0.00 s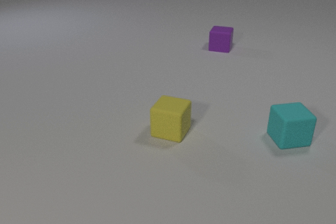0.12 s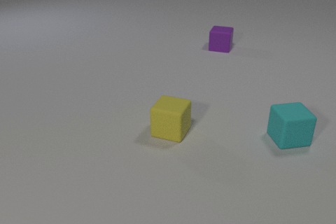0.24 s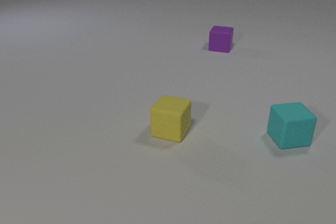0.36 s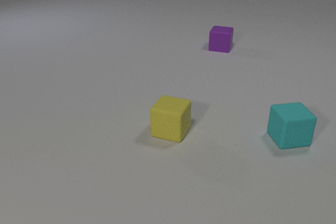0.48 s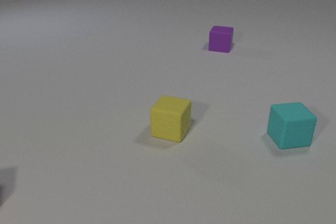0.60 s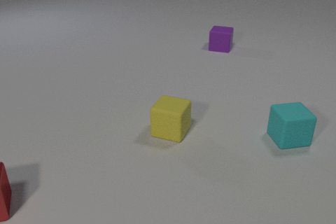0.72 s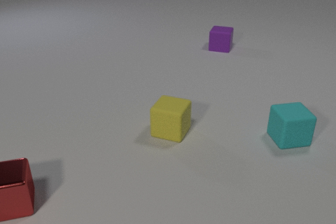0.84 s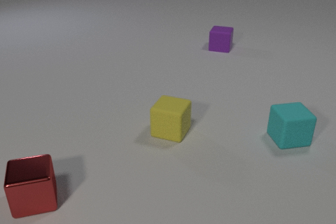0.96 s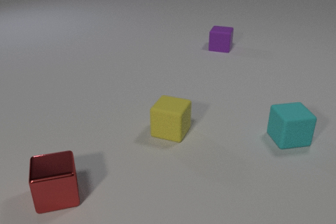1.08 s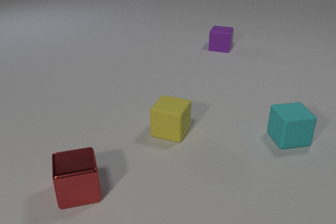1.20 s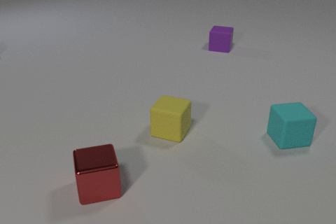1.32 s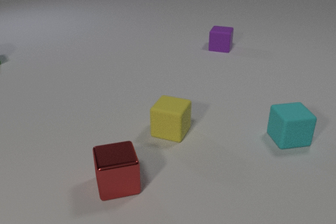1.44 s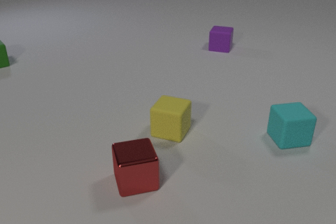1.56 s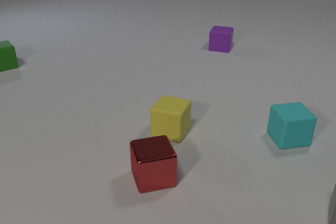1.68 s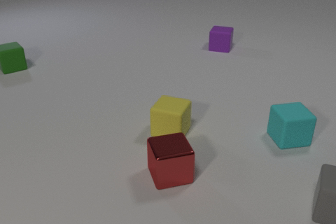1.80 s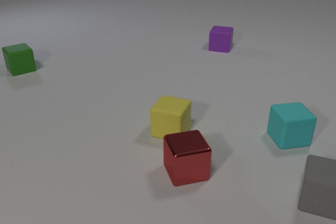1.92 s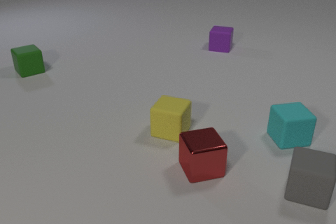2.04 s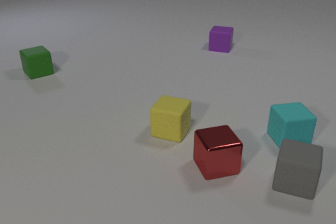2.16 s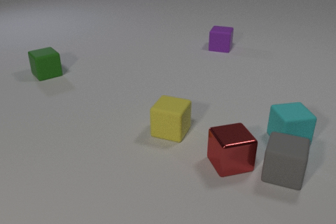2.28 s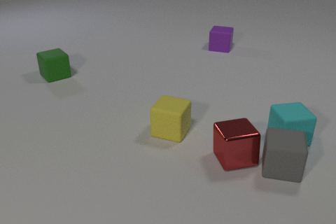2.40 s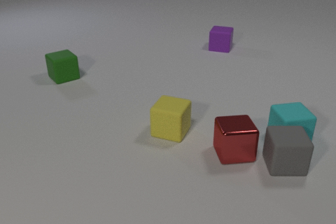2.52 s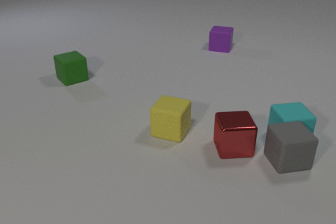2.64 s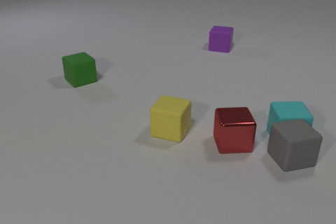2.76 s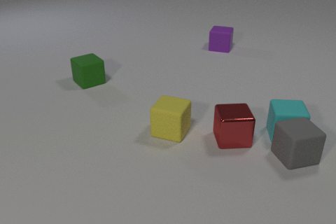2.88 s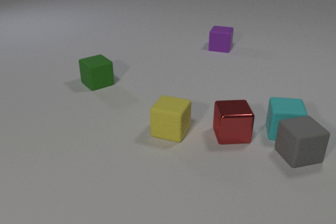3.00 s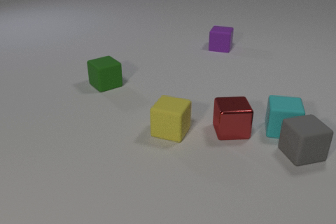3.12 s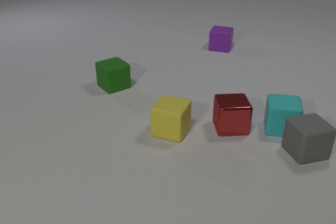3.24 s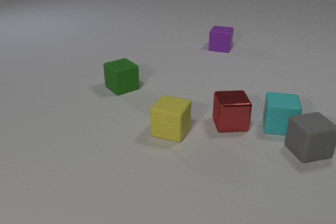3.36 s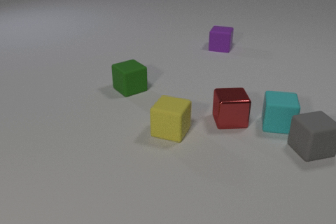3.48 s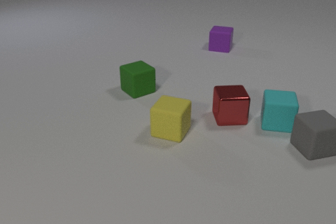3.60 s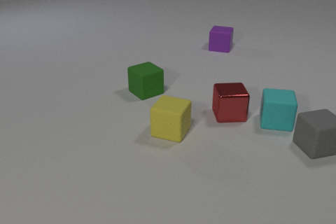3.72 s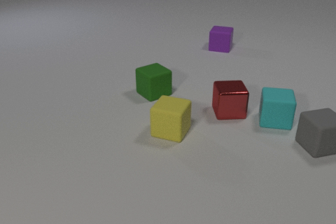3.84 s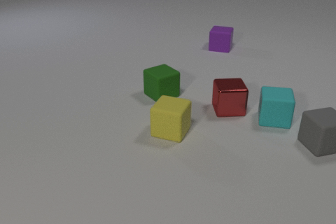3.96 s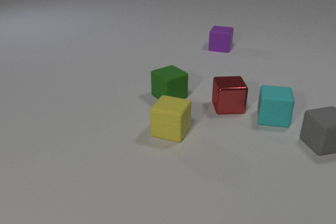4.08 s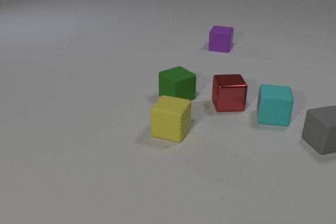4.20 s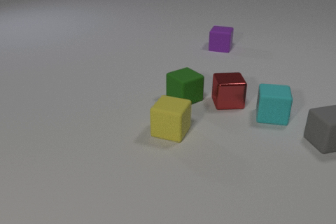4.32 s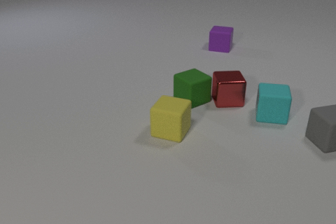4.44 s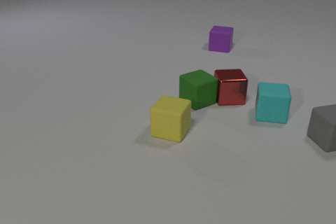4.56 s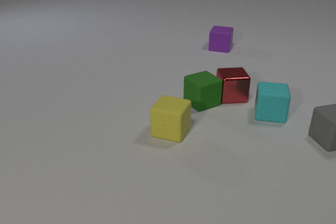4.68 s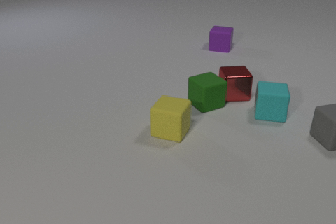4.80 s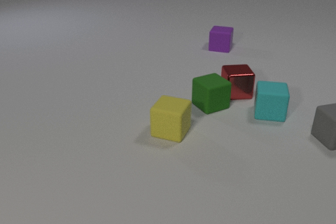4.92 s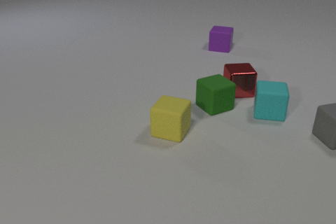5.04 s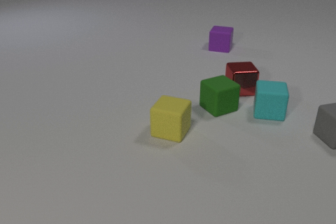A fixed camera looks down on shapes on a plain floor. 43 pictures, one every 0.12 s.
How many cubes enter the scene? 3.
What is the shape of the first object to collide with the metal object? cube.
How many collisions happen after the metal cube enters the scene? 3.
0.00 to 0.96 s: The red metal cube comes in at the left edge, slides to the right.
0.96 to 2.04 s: The red metal cube slides to the right. The gray rubber cube comes in at the right edge, slides to the left and away from the camera. The green rubber cube comes in at the left edge, slides to the right and toward the camera.
2.04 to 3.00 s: The red metal cube slides away from the camera. The gray rubber cube slides away from the camera, spins counterclockwise seen from above by about 30 degrees, its near face sliding to the right. The cyan rubber cube slides away from the camera and to the left, spins so that its near face slides to the left, clockwise seen from above. The green rubber cube slides to the right and toward the camera. The red metal cube and the gray rubber cube collide. The gray rubber cube and the cyan rubber cube collide.
3.00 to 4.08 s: The red metal cube slides away from the camera. The gray rubber cube slides away from the camera and to the right. The cyan rubber cube slides away from the camera and to the left. The green rubber cube slides to the right and toward the camera.
4.08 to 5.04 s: The red metal cube slides away from the camera. The gray rubber cube slides away from the camera and to the right. The cyan rubber cube slides away from the camera. The green rubber cube slides to the right and toward the camera. The red metal cube and the green rubber cube collide.
